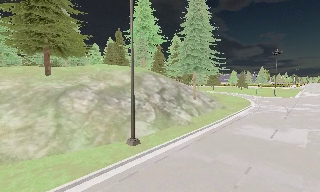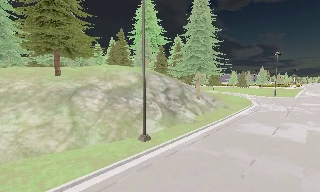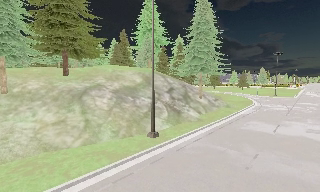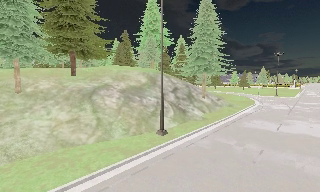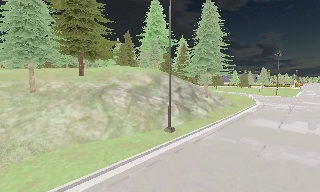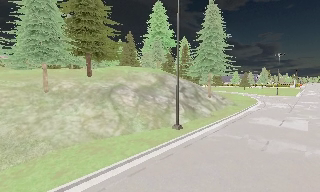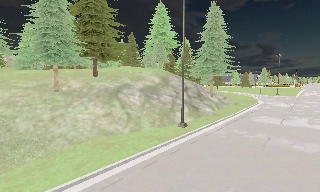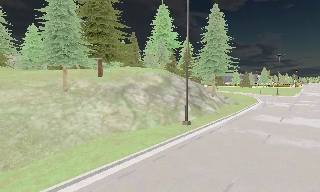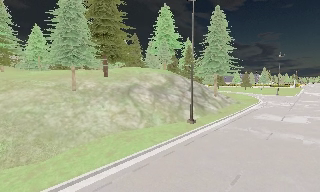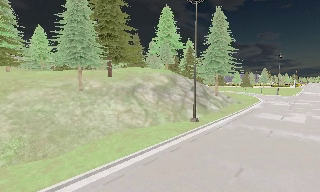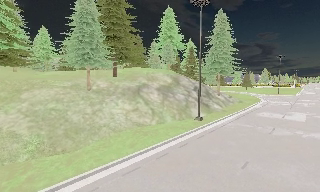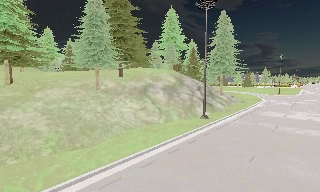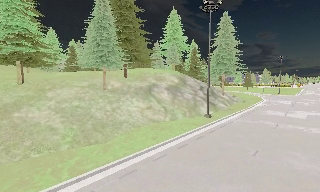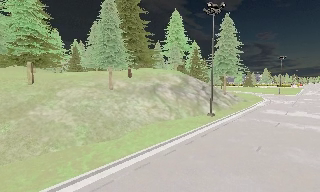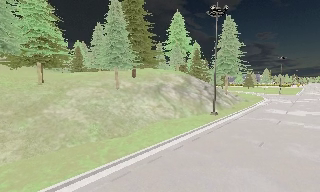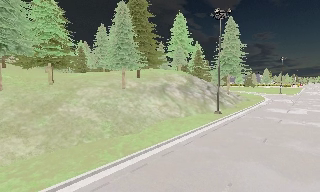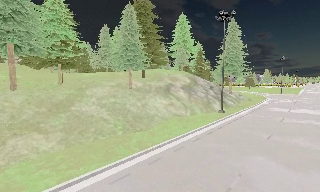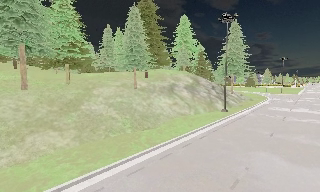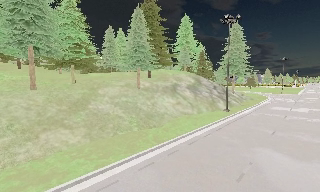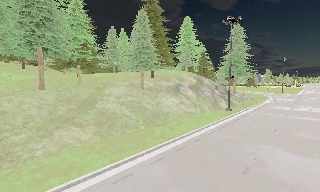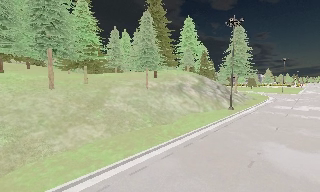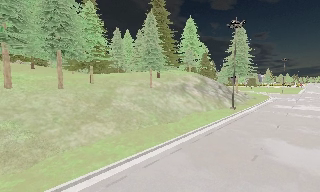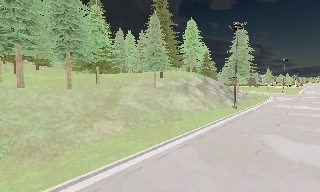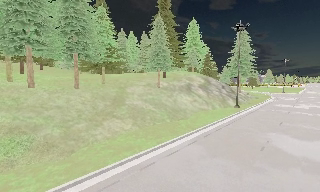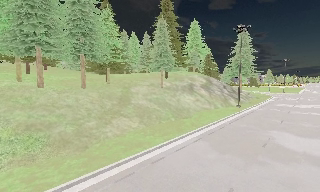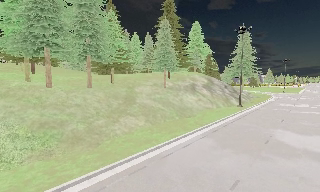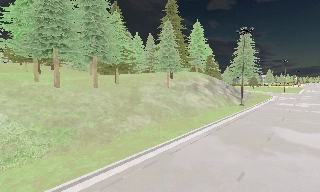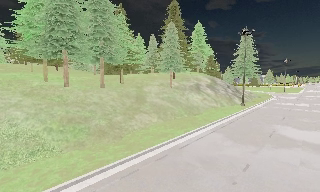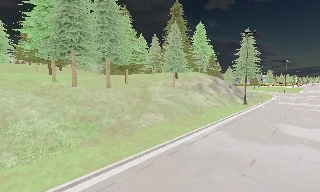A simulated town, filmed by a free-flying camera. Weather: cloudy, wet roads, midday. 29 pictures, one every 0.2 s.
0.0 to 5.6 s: The camera travels backward and to its left, about 25 m, so what stands in front gets smaller.
The film runs backward here.
